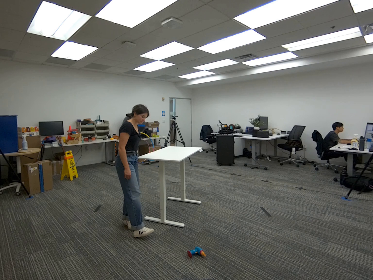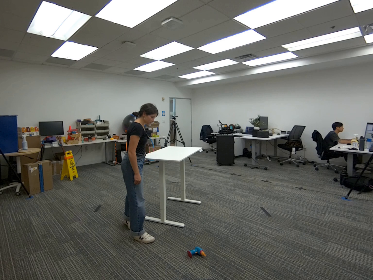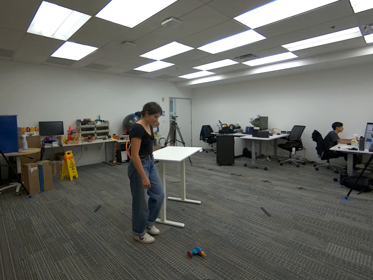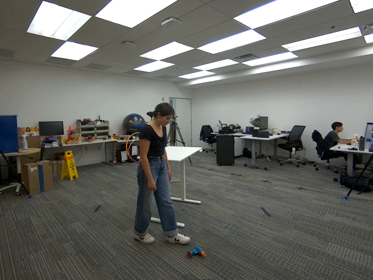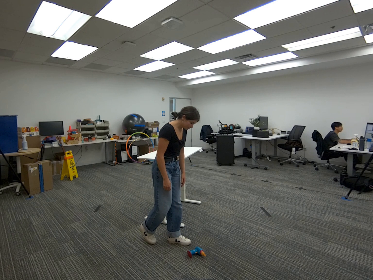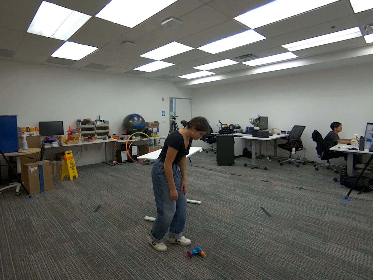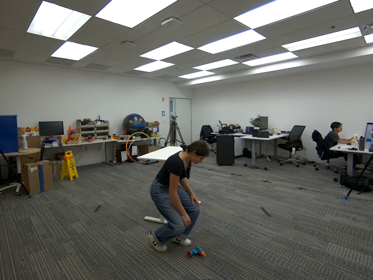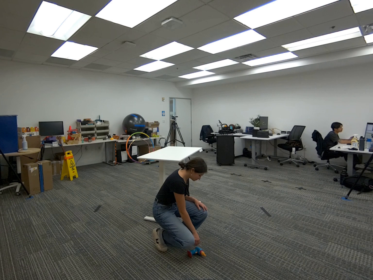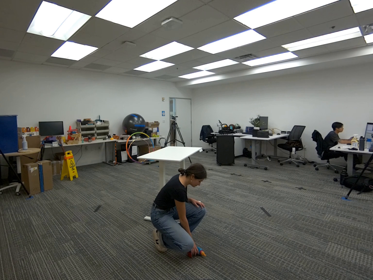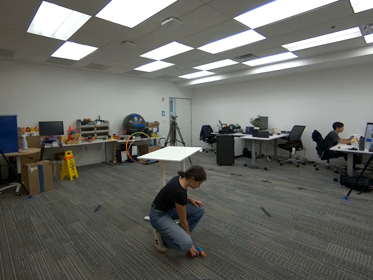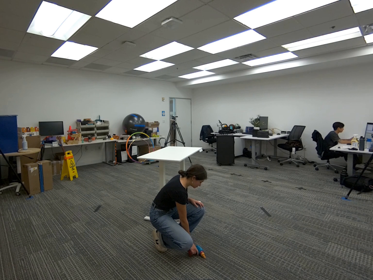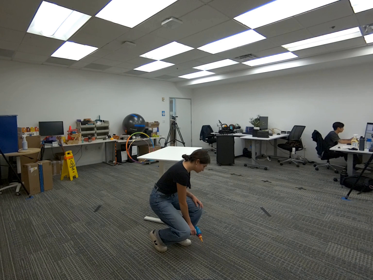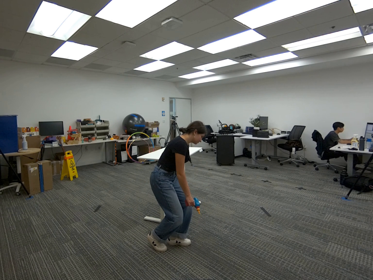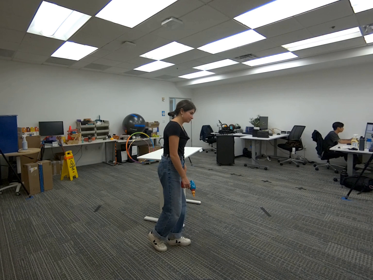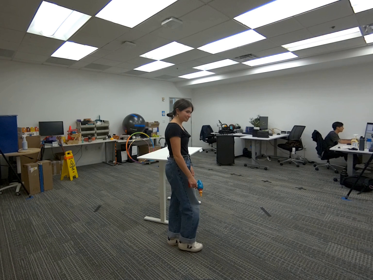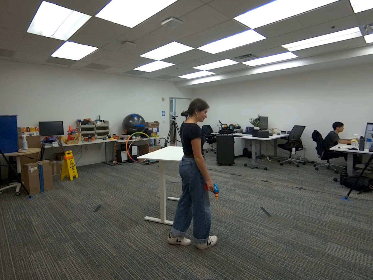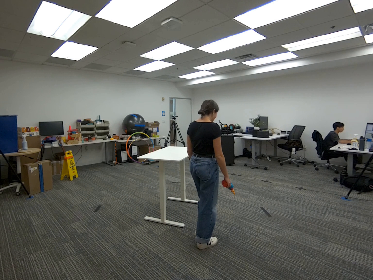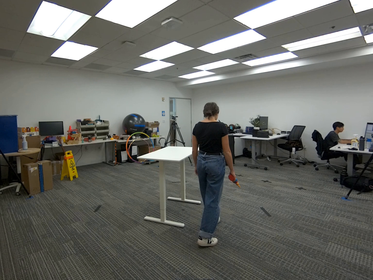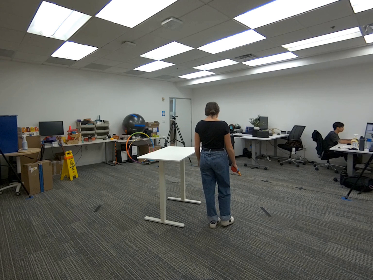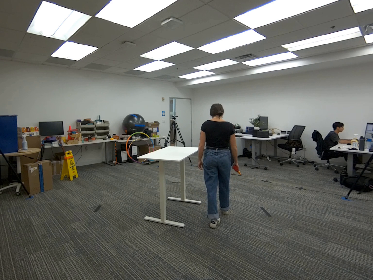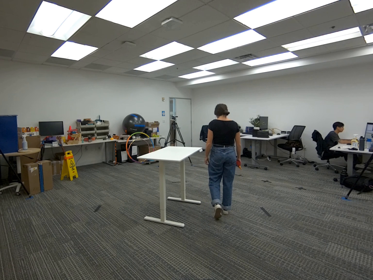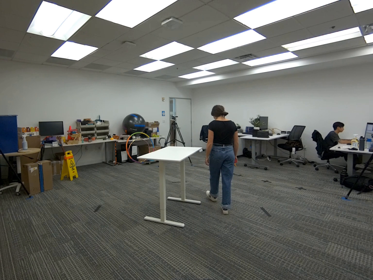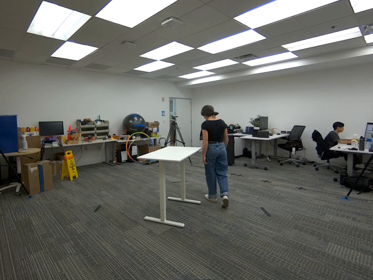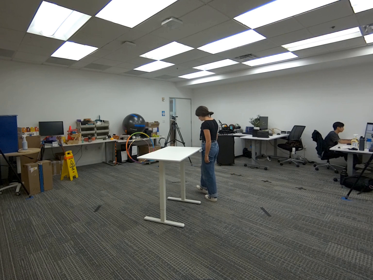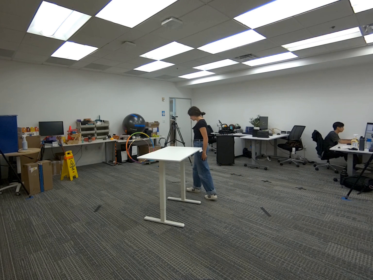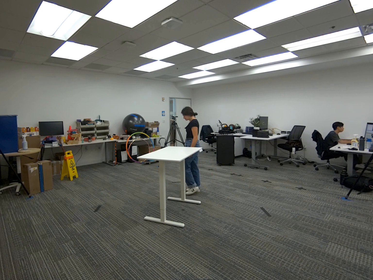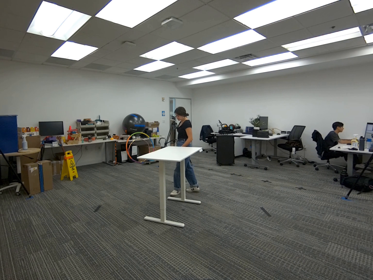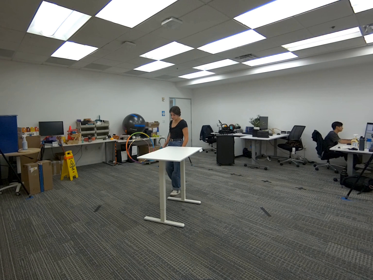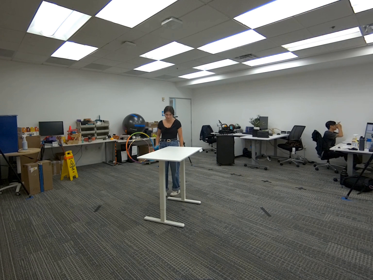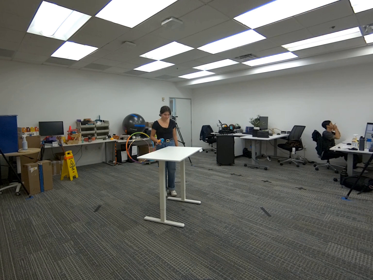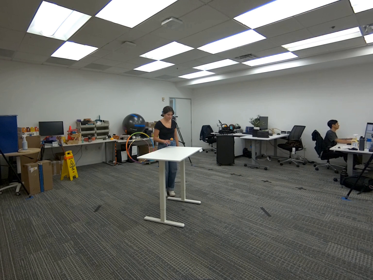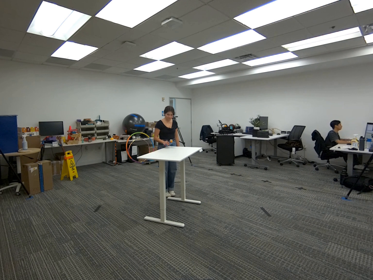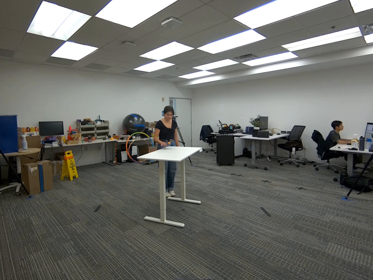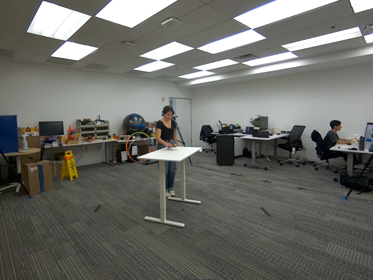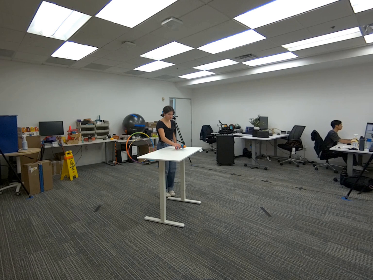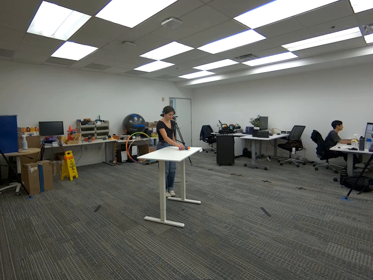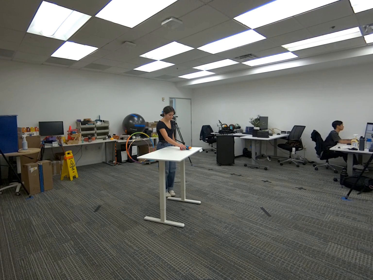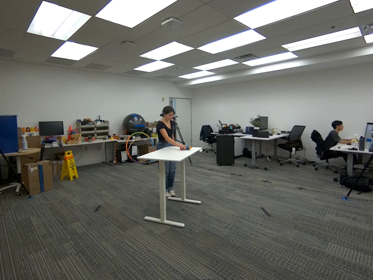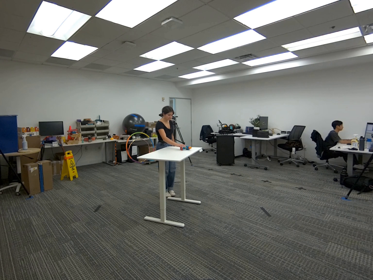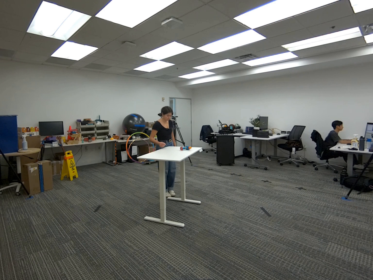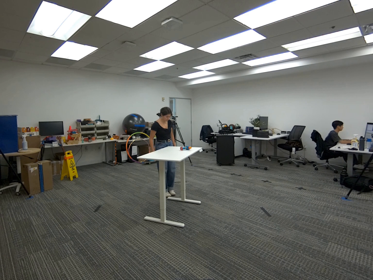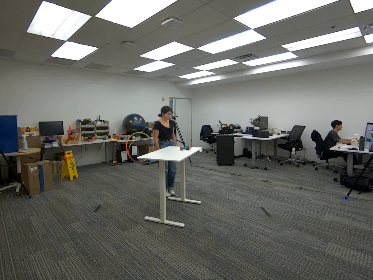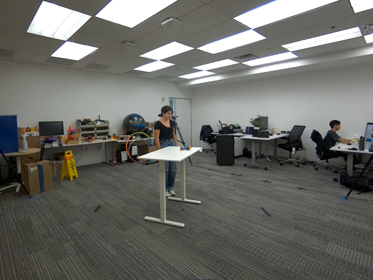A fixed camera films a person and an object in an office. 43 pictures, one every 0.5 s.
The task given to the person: Walk over to the toy drill on the ground and pick up the toy drill and place the toy drill on the white desk.
